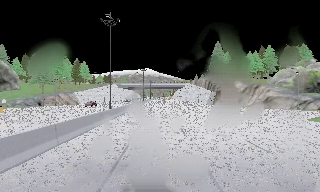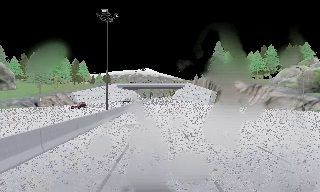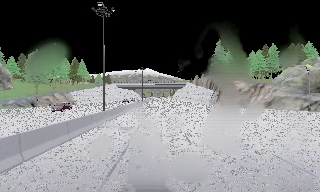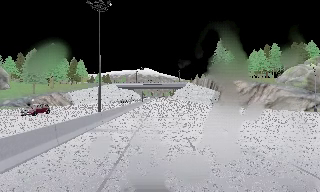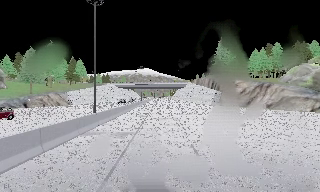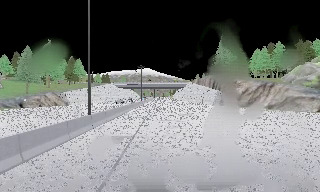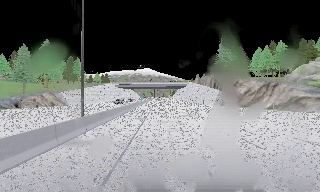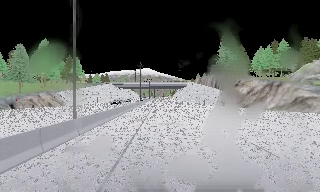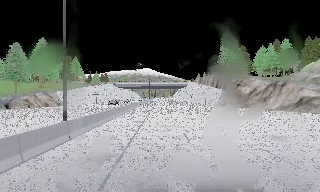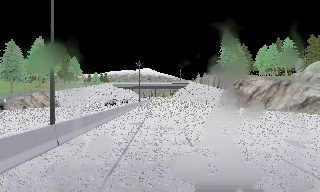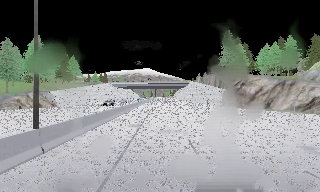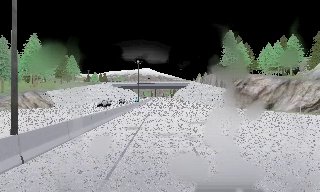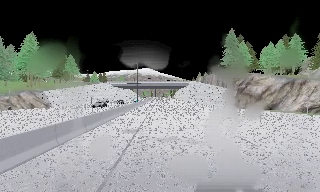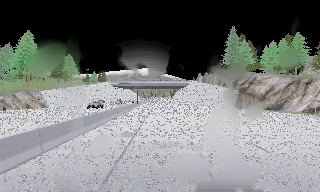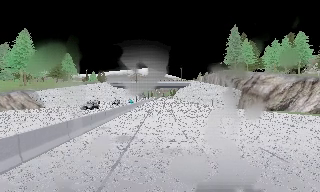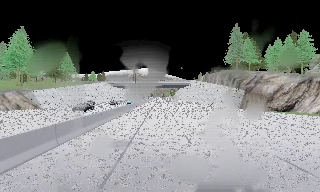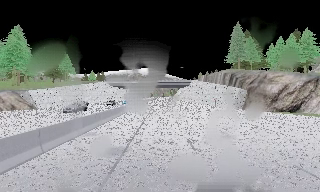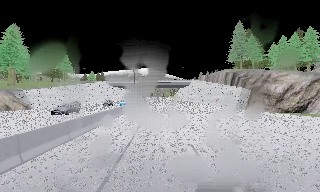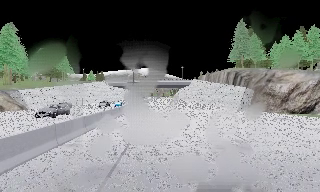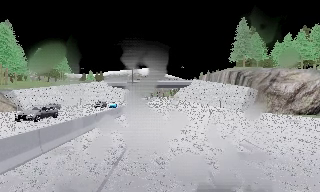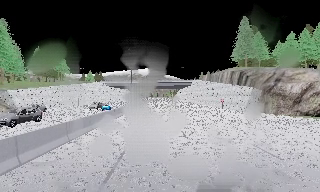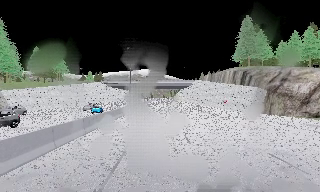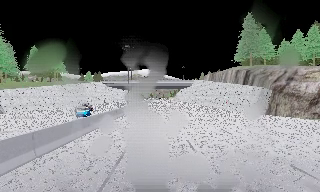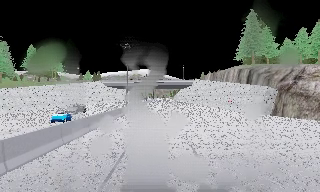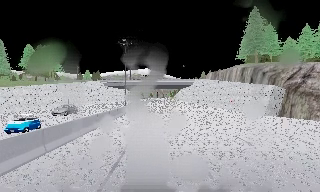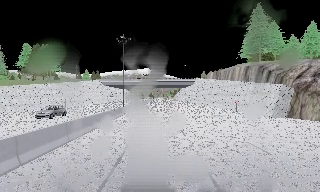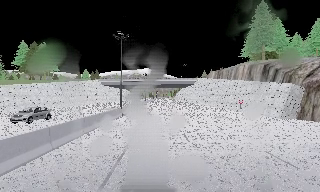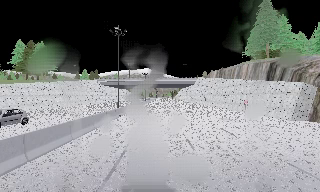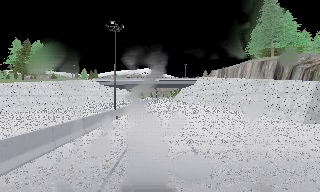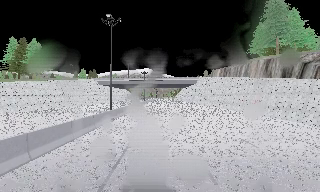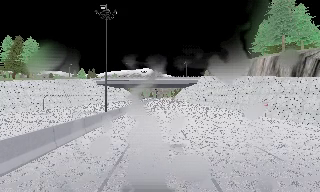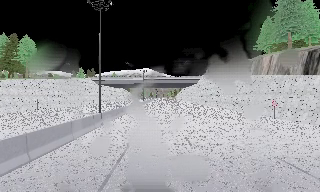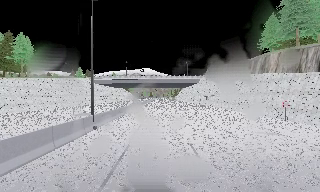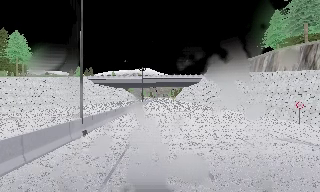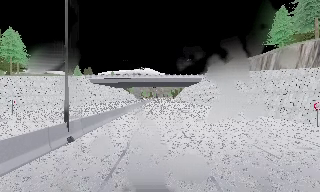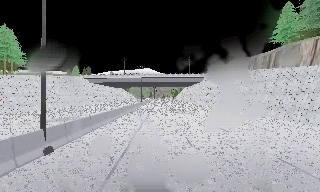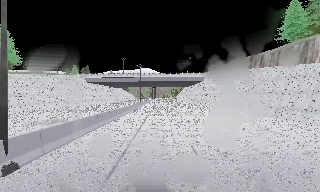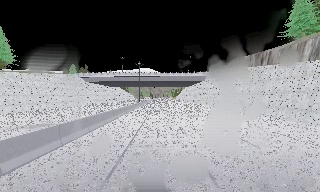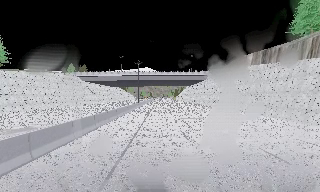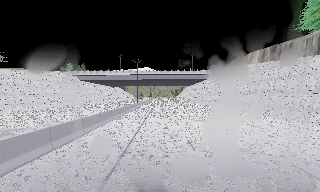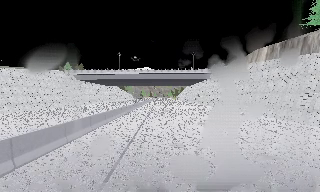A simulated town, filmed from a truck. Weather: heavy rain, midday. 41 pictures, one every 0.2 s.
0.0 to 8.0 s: The camera travels forward, about 55 m, so what stands in front looms larger. It gains speed.
The film runs forward here.
